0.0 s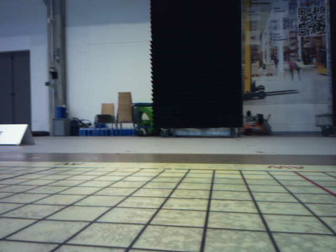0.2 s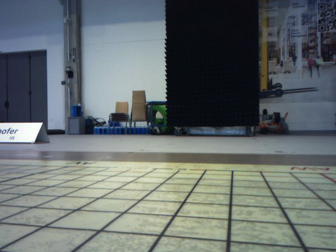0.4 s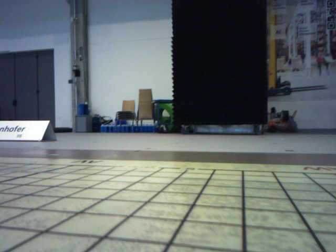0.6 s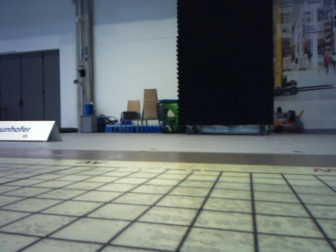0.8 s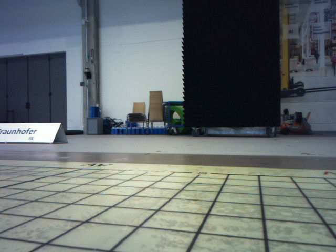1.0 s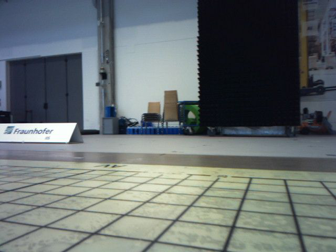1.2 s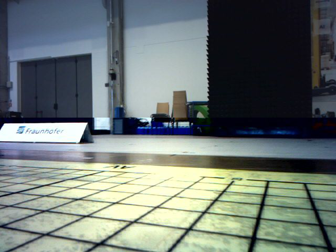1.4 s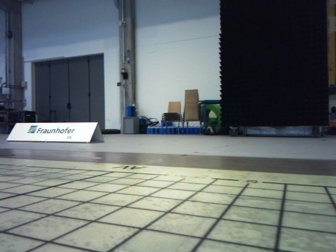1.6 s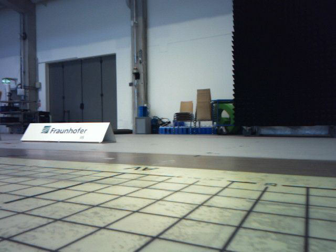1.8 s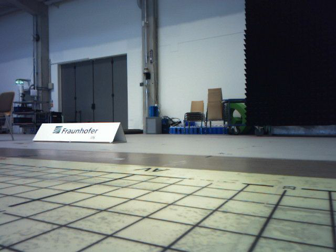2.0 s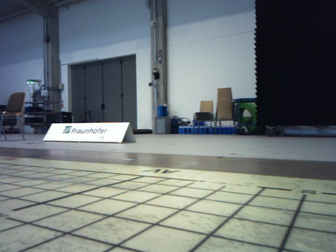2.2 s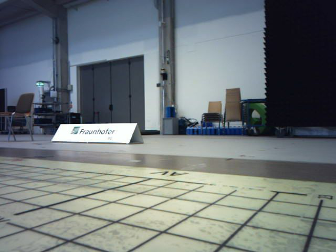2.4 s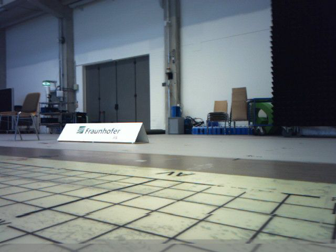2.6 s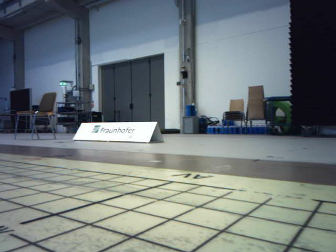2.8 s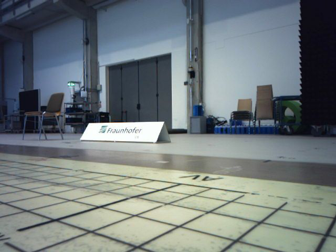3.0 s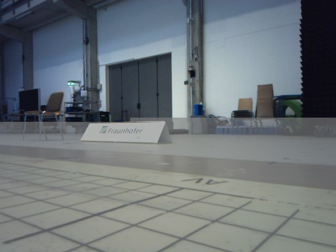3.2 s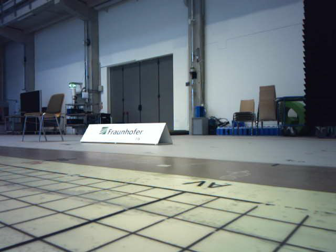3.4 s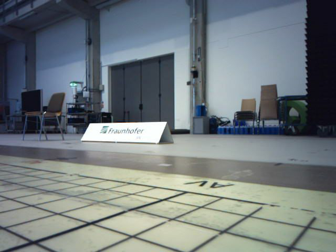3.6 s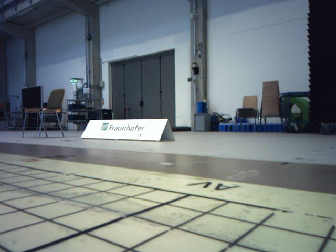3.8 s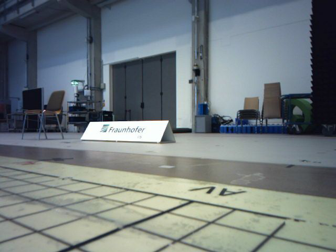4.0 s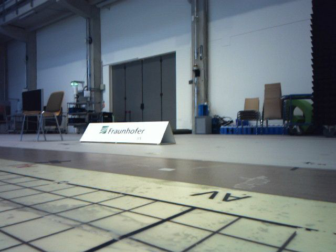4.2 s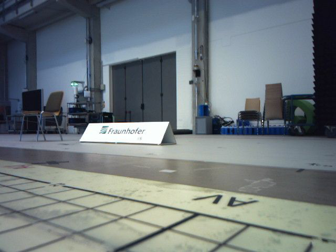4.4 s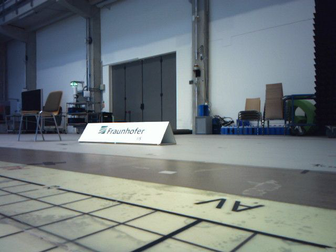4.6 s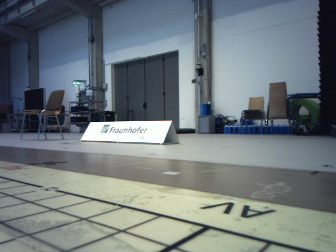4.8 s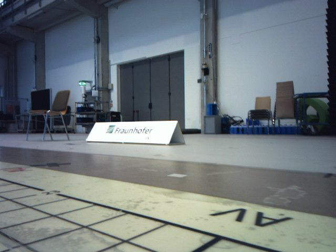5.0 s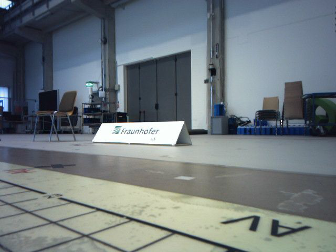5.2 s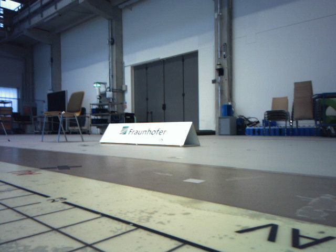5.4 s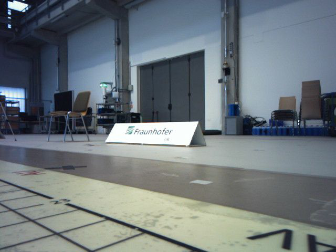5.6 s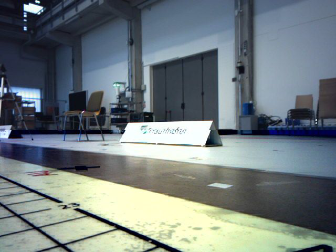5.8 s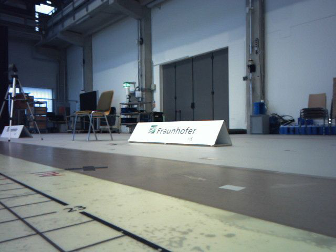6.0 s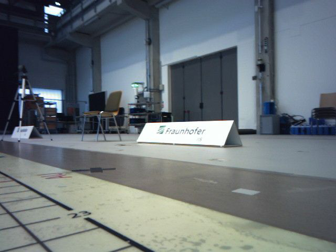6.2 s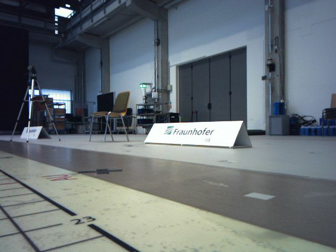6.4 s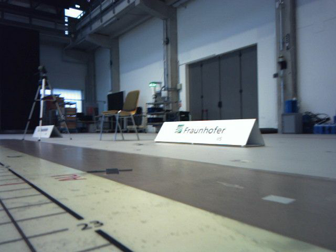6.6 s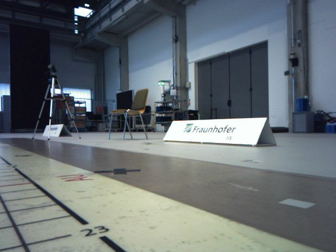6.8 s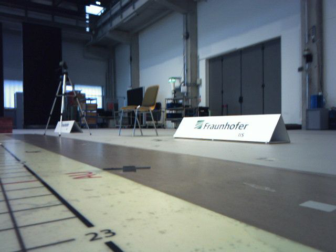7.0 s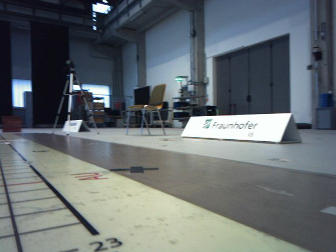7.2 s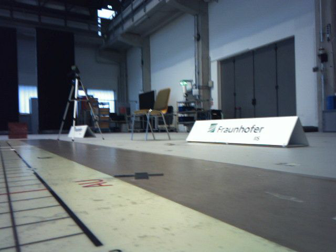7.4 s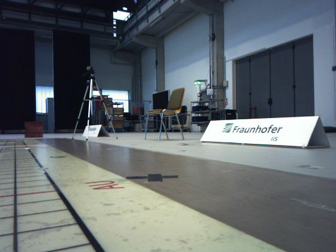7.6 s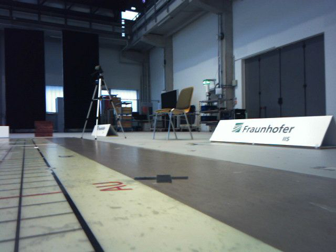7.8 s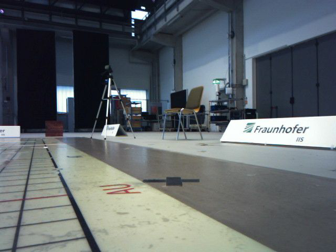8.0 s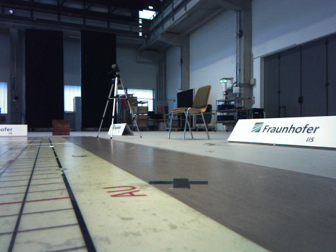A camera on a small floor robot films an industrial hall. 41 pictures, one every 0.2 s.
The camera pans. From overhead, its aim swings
counterclockwise.
The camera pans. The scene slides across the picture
to the right.
0.0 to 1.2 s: The camera swings to its left by about 10 degrees, and the scene slides to the right. It travels forward, about 0.2 m, so what stands in front looms larger.
1.2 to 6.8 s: The scene slides to the right, as the camera pans about 35 degrees to its left. It travels forward, about 1.2 m.
6.8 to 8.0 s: The scene slides to the right, as the camera pans about 10 degrees to its left. It travels forward, about 0.2 m, so what stands in front looms larger.
The film runs forward here.
